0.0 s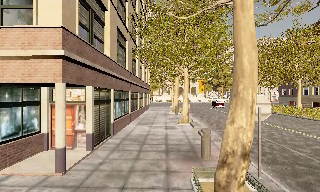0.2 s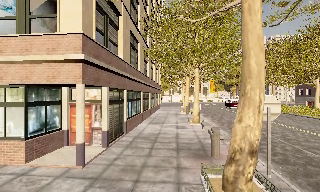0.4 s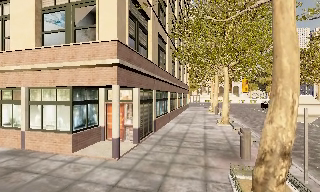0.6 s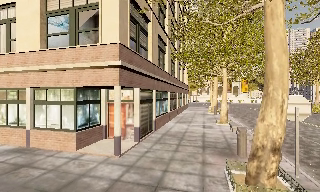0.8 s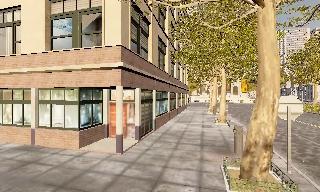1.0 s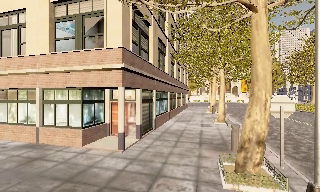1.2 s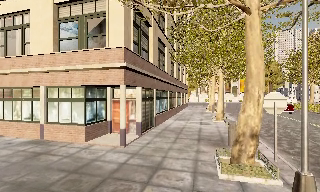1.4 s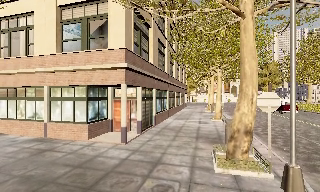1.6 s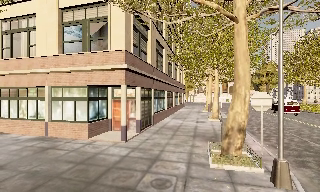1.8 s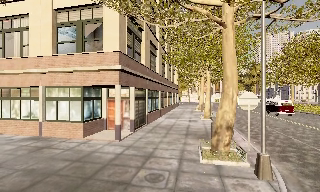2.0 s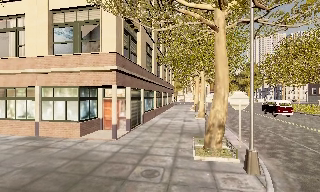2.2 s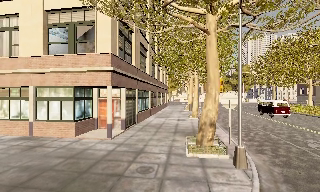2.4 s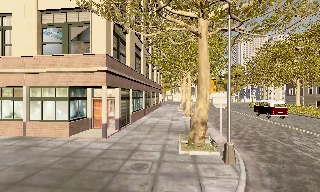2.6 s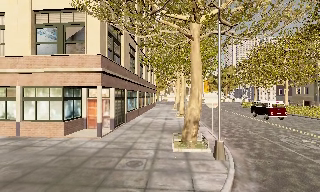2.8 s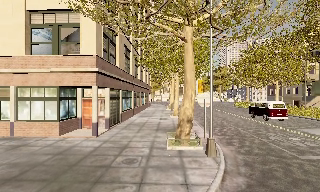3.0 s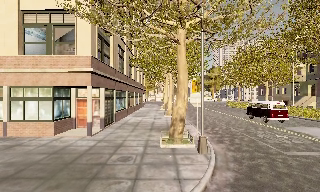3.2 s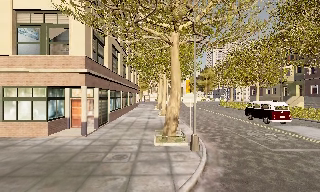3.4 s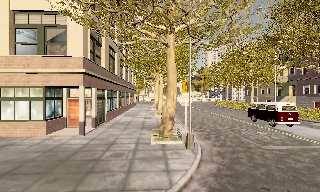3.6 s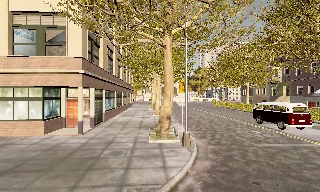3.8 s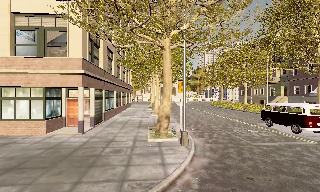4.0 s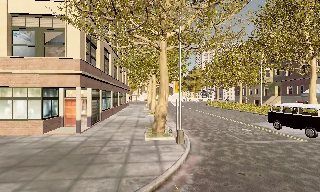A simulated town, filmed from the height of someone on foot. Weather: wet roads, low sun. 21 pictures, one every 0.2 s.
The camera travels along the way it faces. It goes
backward.
0.0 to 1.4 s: The camera pans to its left, which is counterclockwise from overhead, by about 15 degrees. It travels backward, about 2 m, so what stands in front gets smaller.
1.4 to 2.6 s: The camera swings to its right by about 10 degrees, and the scene slides to the left. It travels backward, about 1.5 m, so what stands in front gets smaller.
2.6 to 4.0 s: The camera travels backward, about 1.5 m, so what stands in front gets smaller.
The film runs backward here.
